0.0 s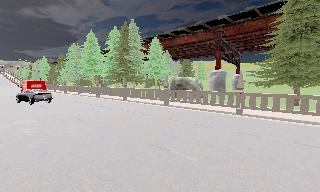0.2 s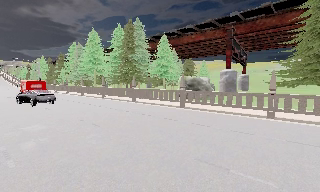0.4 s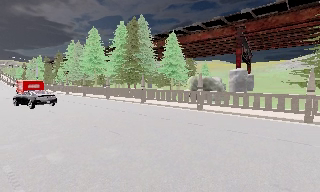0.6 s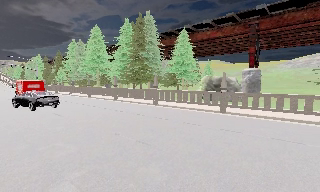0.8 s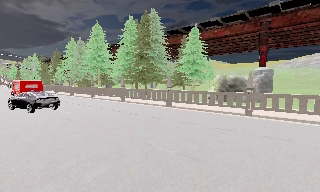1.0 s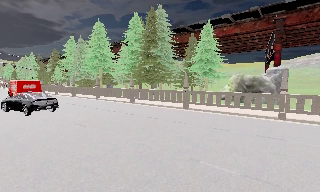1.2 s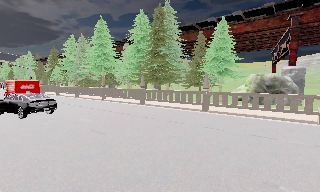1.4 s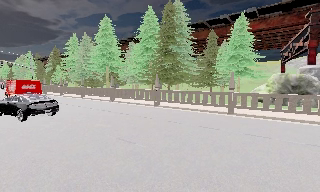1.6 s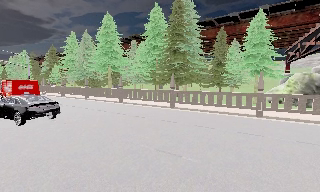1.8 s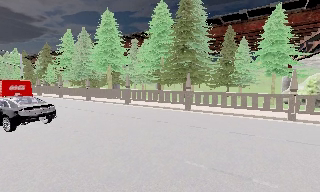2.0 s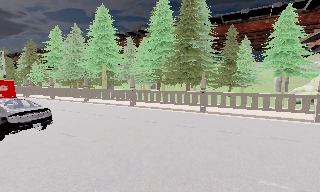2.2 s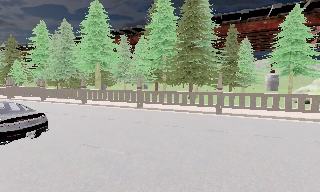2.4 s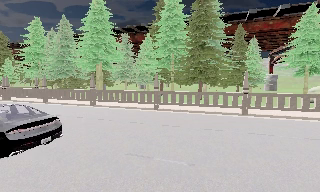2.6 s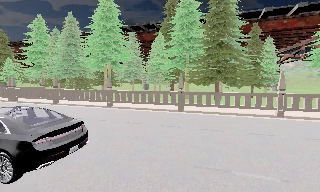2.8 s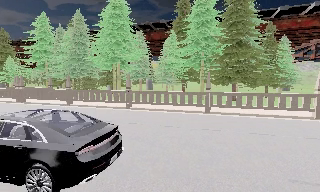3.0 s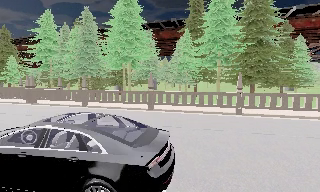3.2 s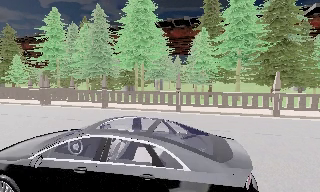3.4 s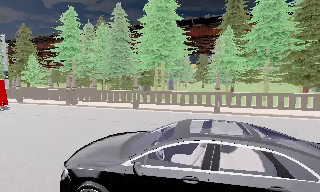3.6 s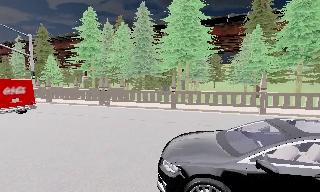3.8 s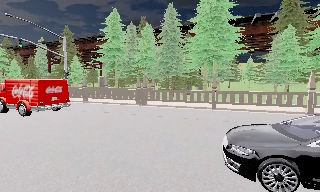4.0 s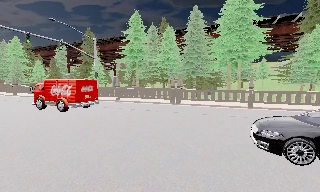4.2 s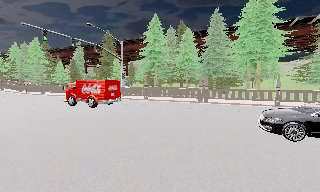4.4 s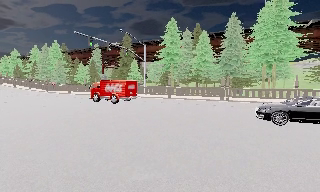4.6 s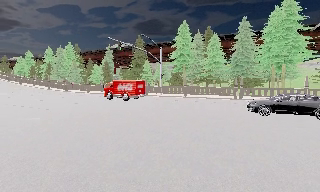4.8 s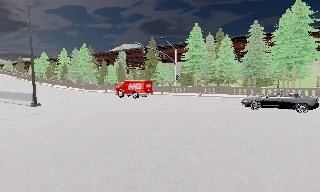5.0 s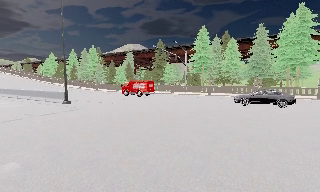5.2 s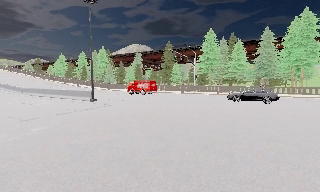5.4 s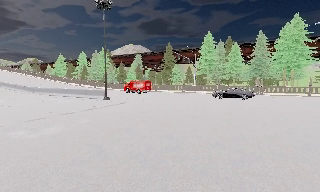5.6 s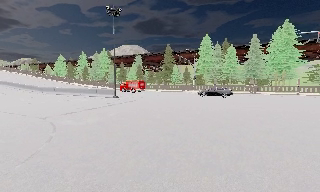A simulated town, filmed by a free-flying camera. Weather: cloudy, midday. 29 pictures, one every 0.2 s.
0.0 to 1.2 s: The camera travels to its left and forward, about 11 m, so close, fixed things drift to the right.
1.2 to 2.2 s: The camera pans to its right, which is clockwise from overhead, by about 15 degrees. It travels to its left and forward, about 10 m, so close, fixed things drift to the right.
2.2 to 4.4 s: The camera travels to its left, about 25 m, so close, fixed things drift to the right.
4.4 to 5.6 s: The camera travels backward and to its left, about 15 m, so what stands in front gets smaller.
The film runs forward here.
